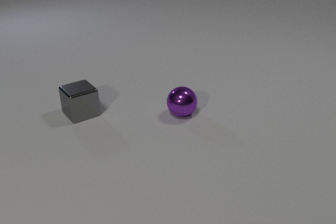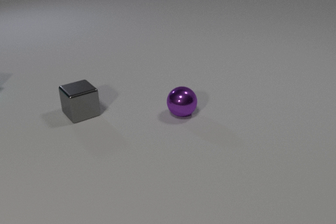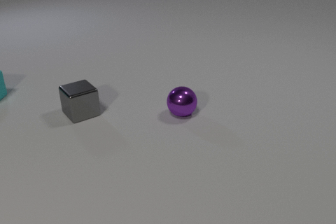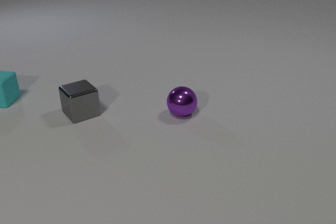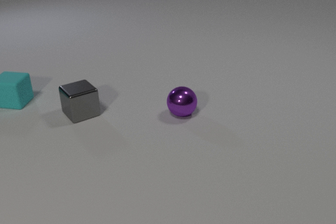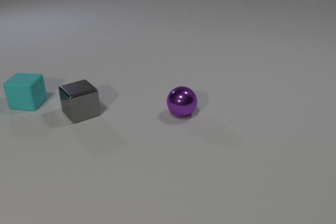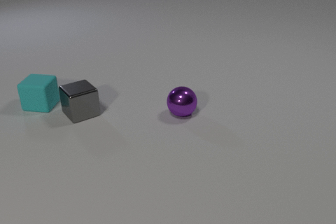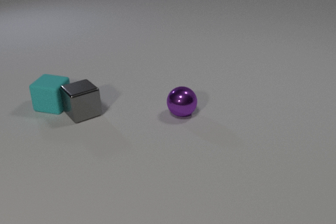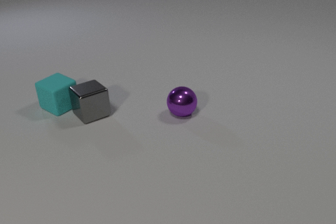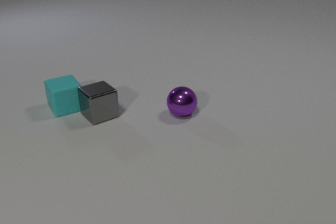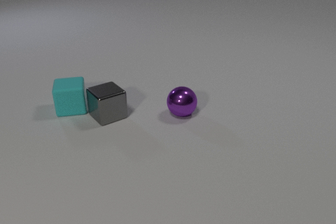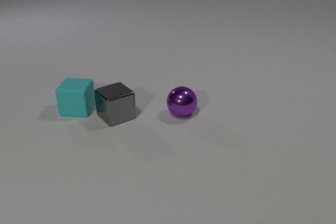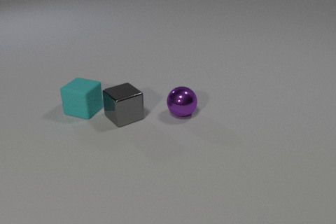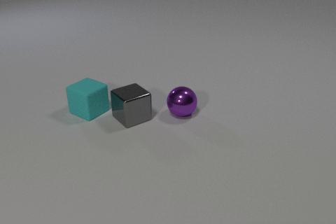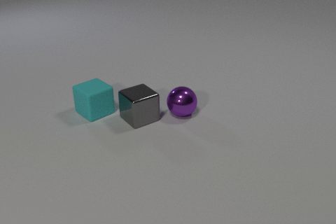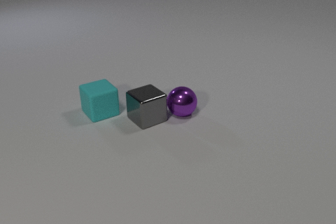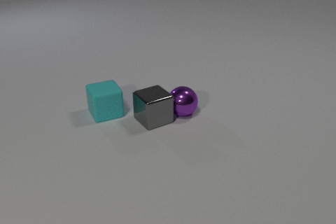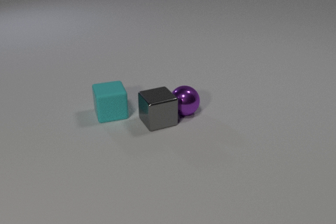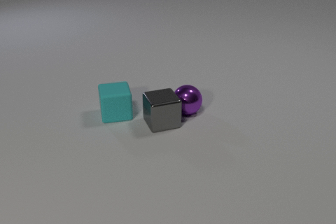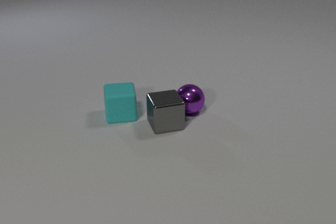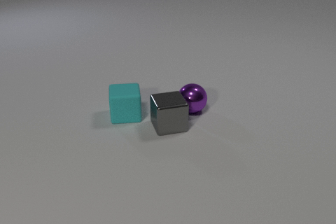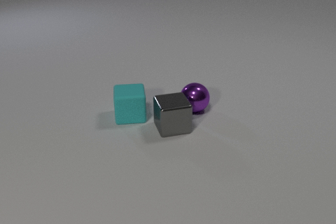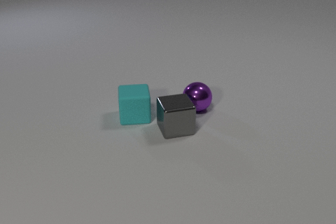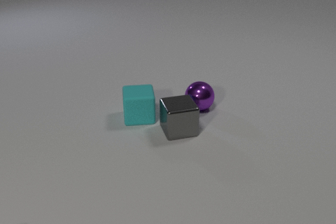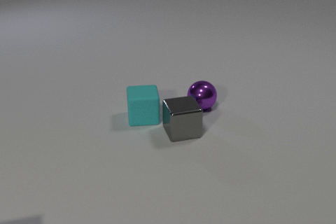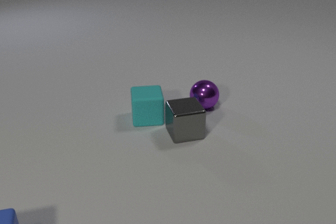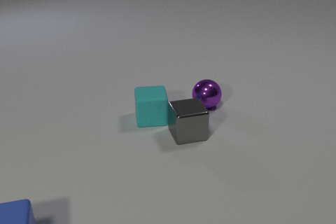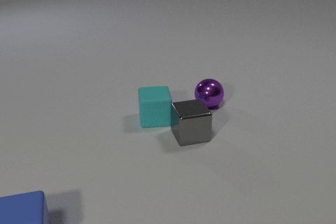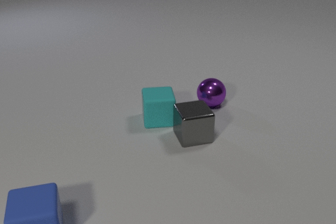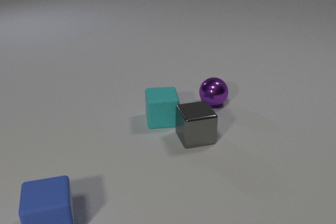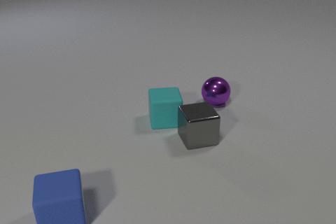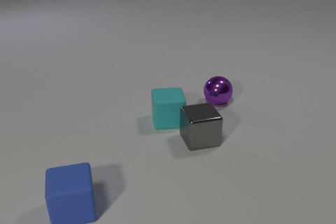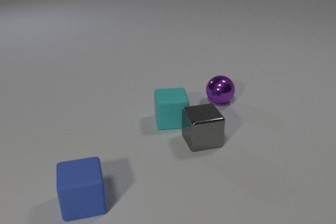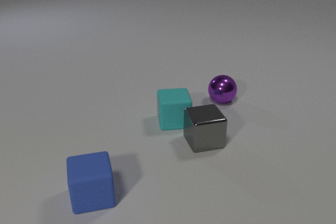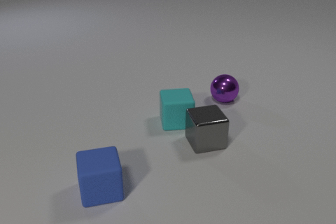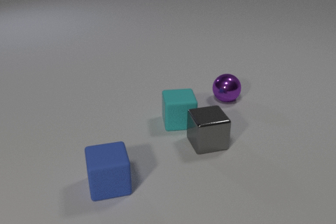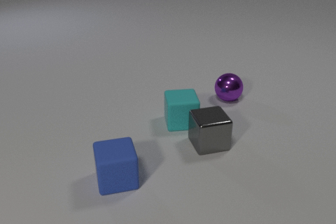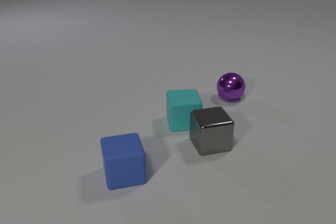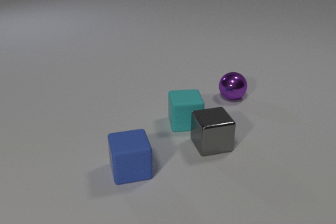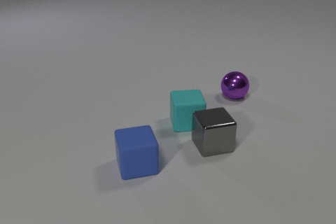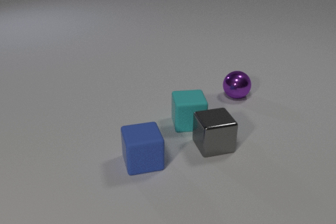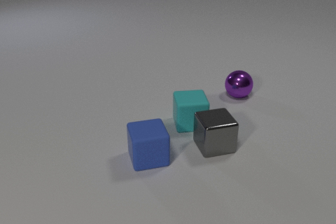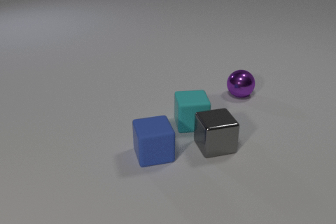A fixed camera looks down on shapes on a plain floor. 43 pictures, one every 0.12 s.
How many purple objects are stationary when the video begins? 1.
What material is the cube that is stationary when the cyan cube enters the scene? metal.
How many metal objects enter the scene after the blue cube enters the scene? 0.
0.00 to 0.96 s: The cyan rubber cube comes in at the left edge, slides to the right and toward the camera, spins so that its near face slides to the left, clockwise seen from above. The gray metal cube slides to the right. The cyan rubber cube and the gray metal cube collide.
0.96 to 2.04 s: The cyan rubber cube slides to the right and toward the camera, spins clockwise seen from above by about 120 degrees, its near face sliding to the left. The gray metal cube slides to the right. The gray metal cube and the purple metal sphere collide.
2.04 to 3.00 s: The cyan rubber cube slides to the right. The gray metal cube slides to the right and toward the camera. The blue rubber cube comes in at the bottom edge, slides to the right. The purple metal sphere rolls to the right and away from the camera.
3.00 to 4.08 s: The cyan rubber cube slides to the right. The gray metal cube slides to the right and toward the camera. The blue rubber cube slides to the right and away from the camera. The purple metal sphere rolls to the right and away from the camera.
4.08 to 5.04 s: The cyan rubber cube slides to the right. The gray metal cube slides to the right. The blue rubber cube slides to the right and away from the camera. The purple metal sphere rolls to the right and away from the camera.
